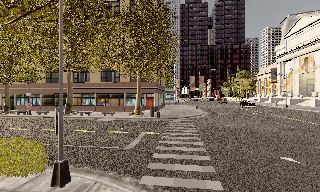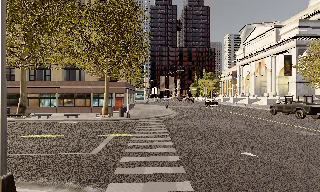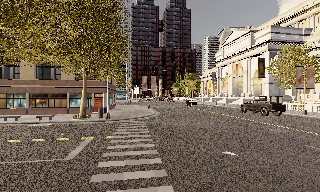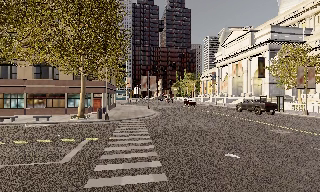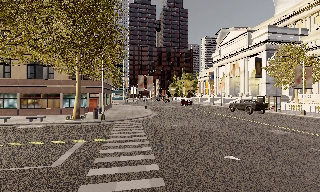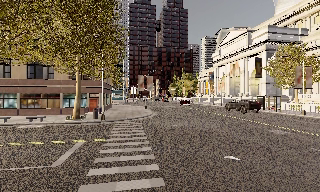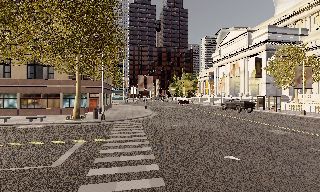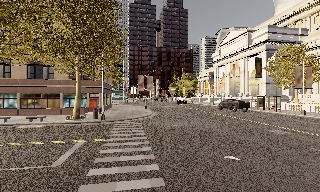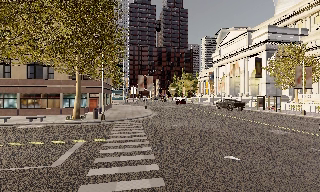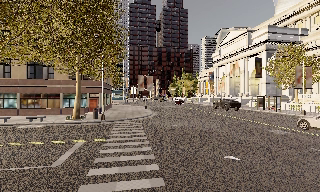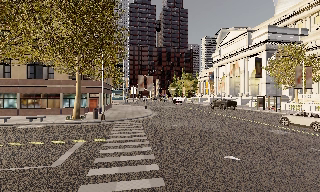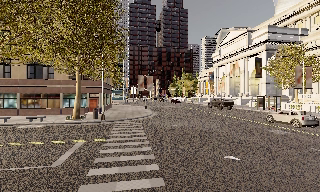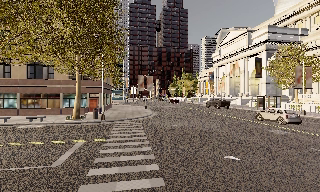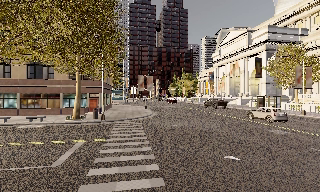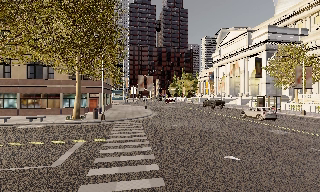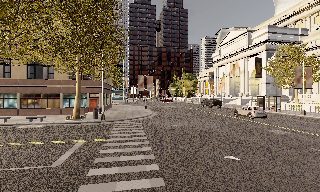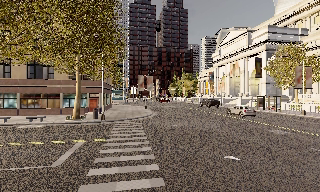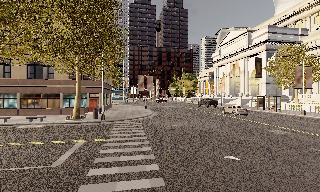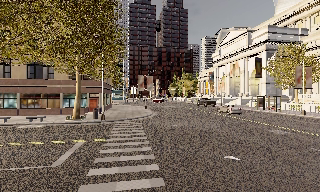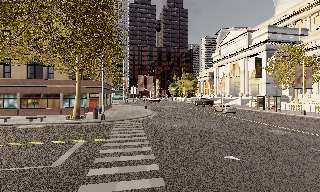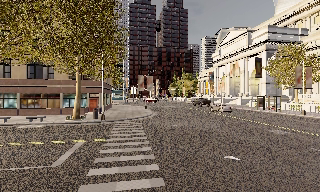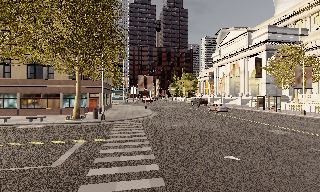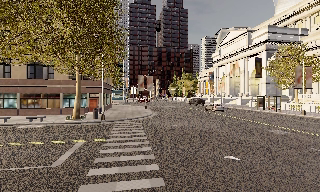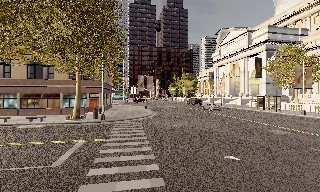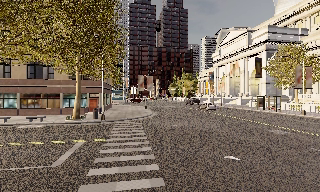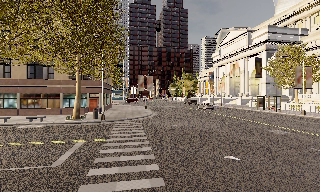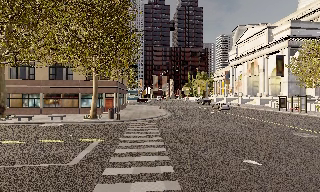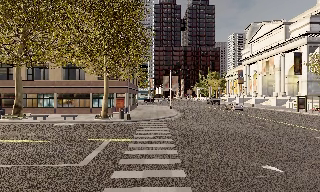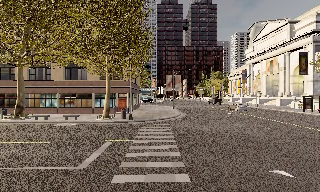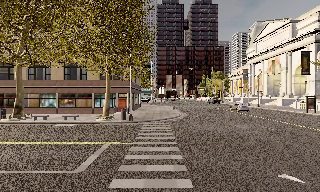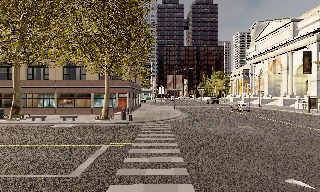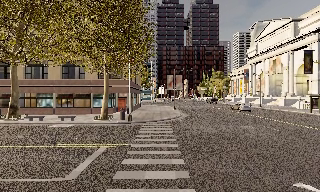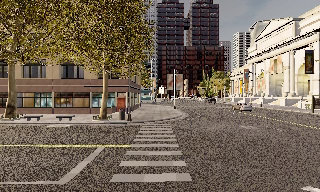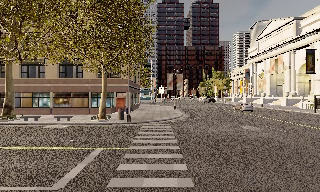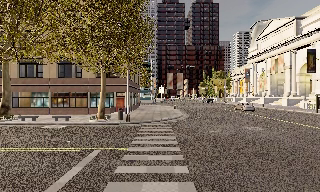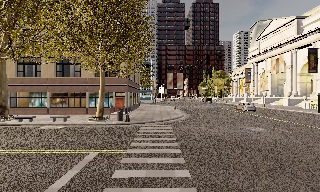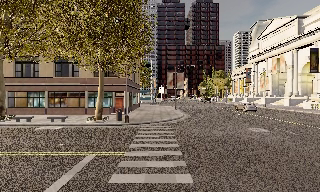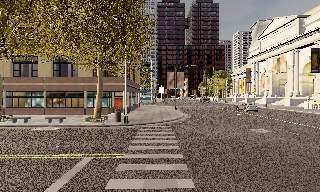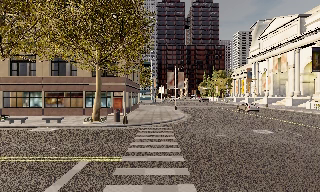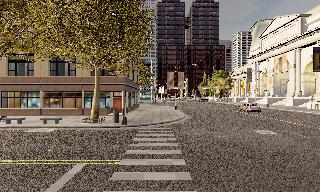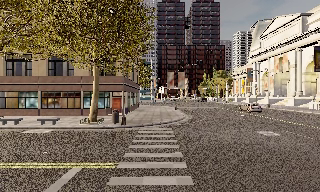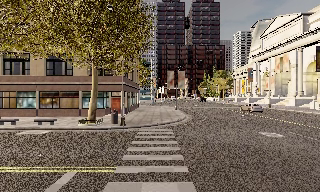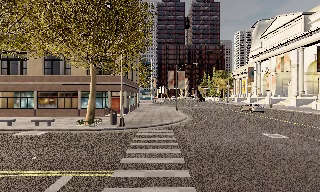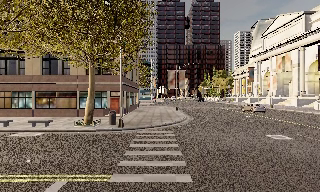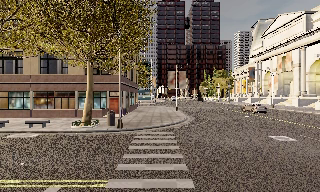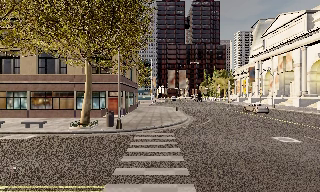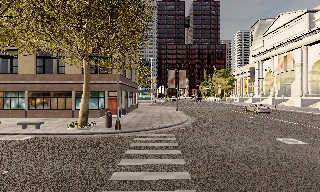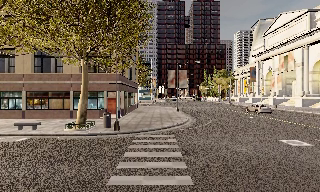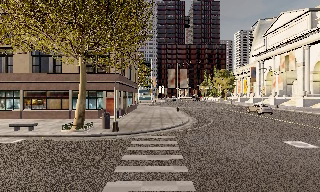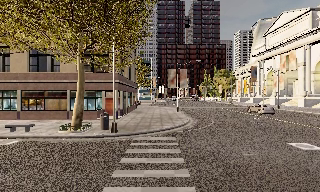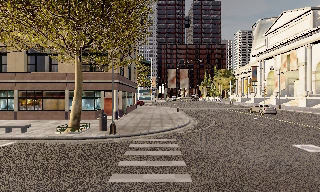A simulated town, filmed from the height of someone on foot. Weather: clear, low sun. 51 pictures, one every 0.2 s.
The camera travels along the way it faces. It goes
forward.
0.0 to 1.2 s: The camera swings to its right by about 20 degrees, and the scene slides to the left. It travels forward, about 1 m, so what stands in front looms larger. It loses speed.
1.2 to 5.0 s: The camera keeps its place and its aim.
5.0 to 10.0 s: The camera travels forward, about 7 m, so what stands in front looms larger.
The film runs forward here.
